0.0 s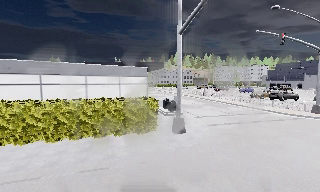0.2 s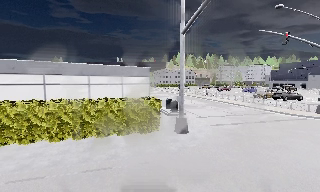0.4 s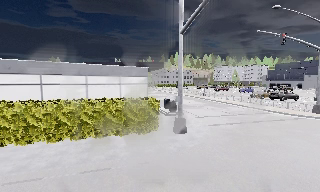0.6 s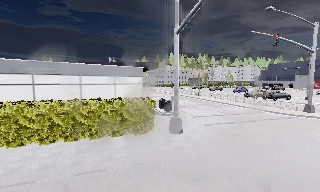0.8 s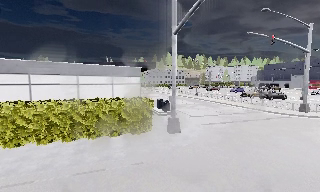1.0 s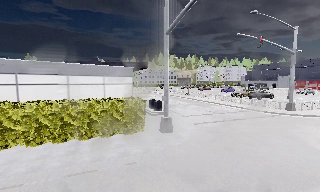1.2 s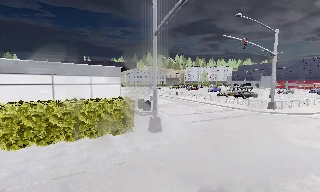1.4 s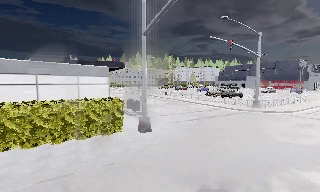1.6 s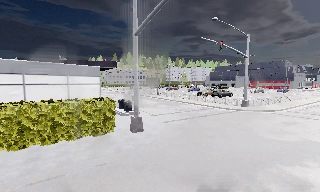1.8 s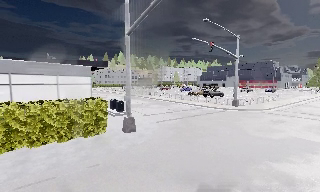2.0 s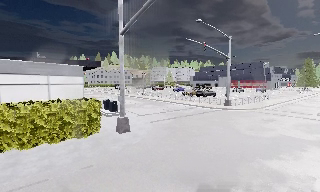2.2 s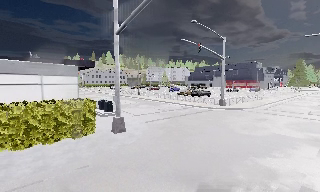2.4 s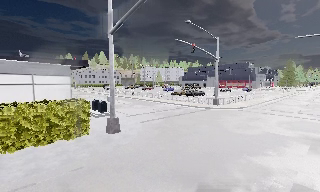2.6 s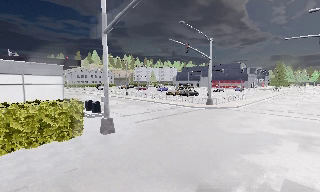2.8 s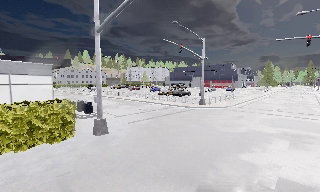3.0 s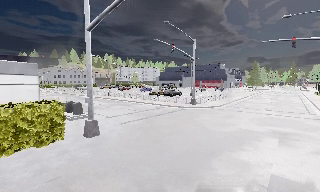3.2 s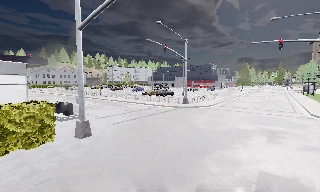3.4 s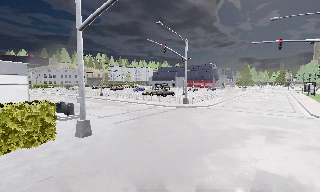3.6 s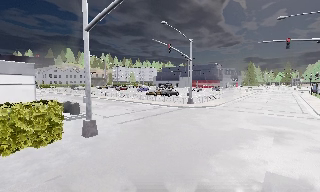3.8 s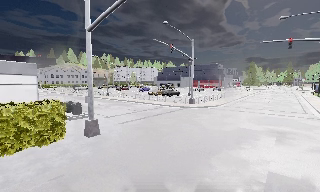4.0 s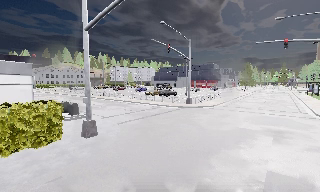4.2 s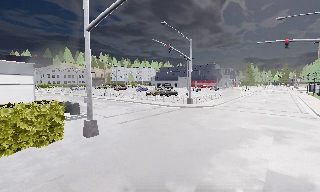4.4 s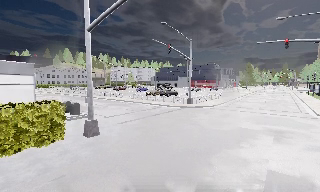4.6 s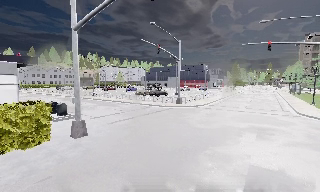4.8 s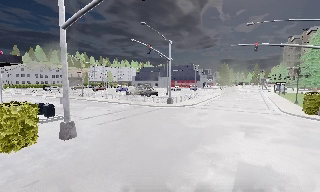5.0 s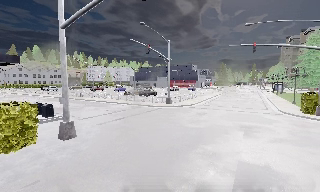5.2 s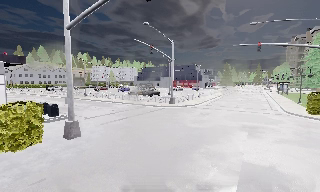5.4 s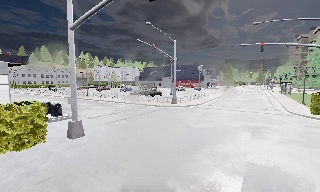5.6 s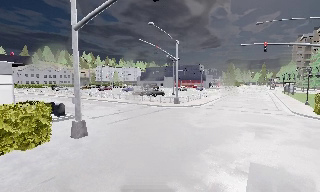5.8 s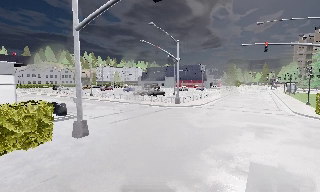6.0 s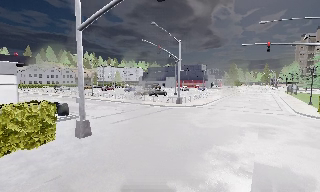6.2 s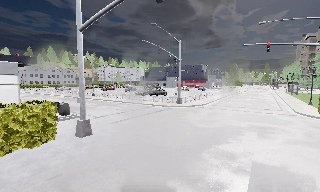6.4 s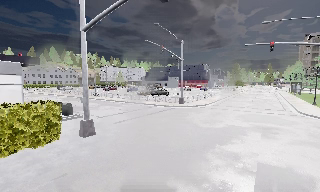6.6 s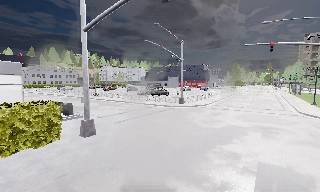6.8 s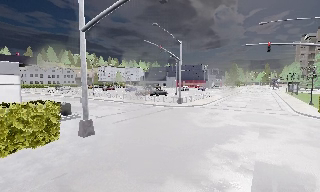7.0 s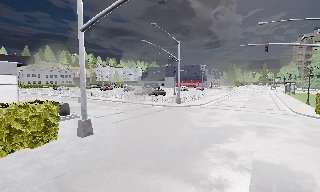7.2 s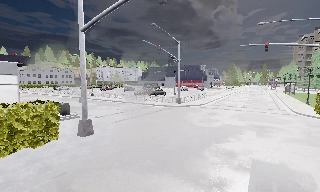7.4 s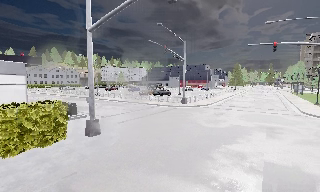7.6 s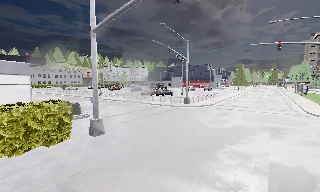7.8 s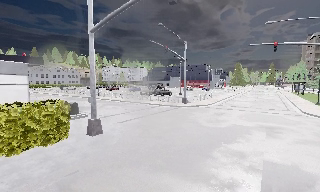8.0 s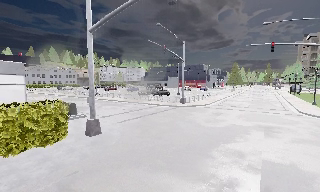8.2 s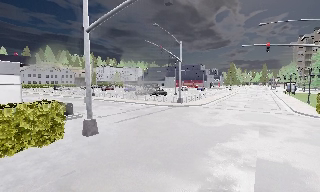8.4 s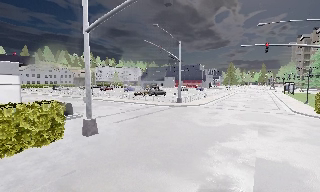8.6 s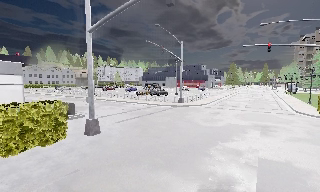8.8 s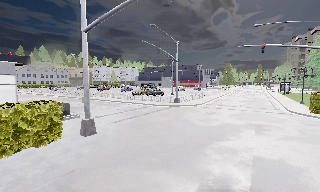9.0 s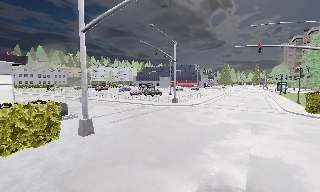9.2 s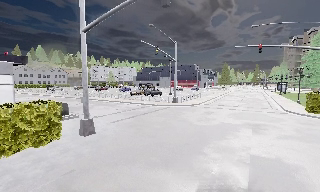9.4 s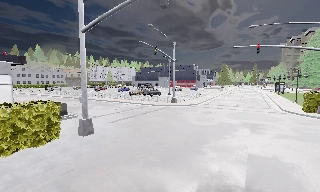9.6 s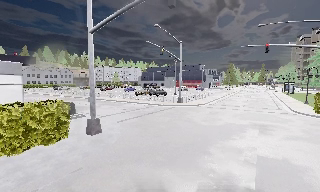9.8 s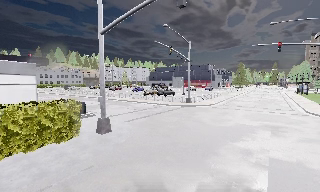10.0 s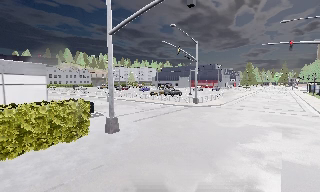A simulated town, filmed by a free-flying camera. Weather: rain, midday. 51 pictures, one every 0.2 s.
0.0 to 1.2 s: The camera shifts only a little, or ends up much as it began.
1.2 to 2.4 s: The scene slides to the left, as the camera pans about 15 degrees to its right.
2.4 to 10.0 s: The camera pans to its right, which is clockwise from overhead, by about 10 degrees. It travels to its left and backward, about 1.5 m.
The film runs backward here.
